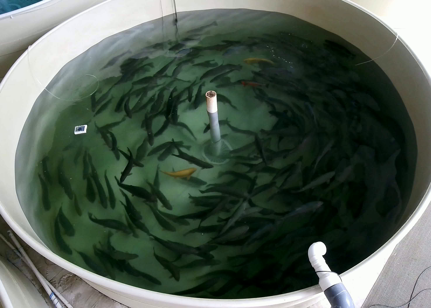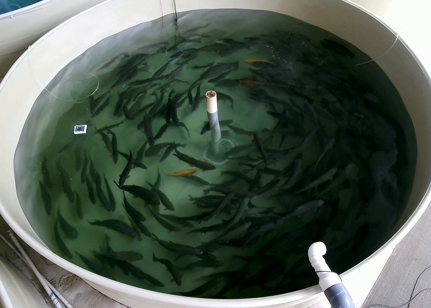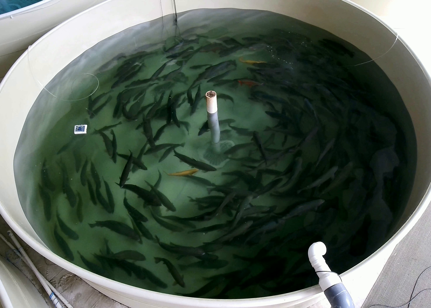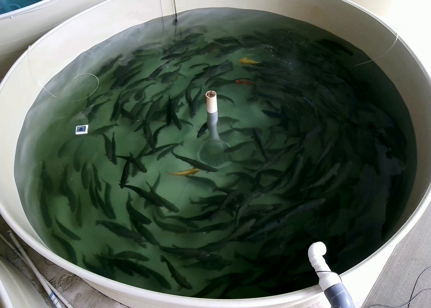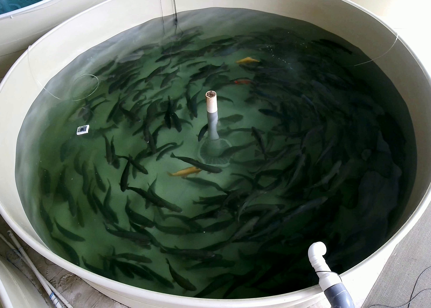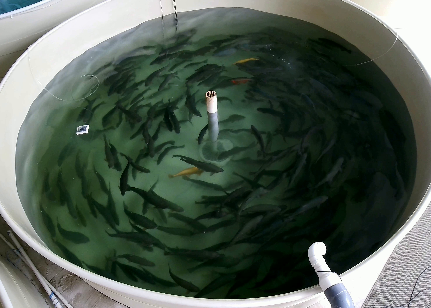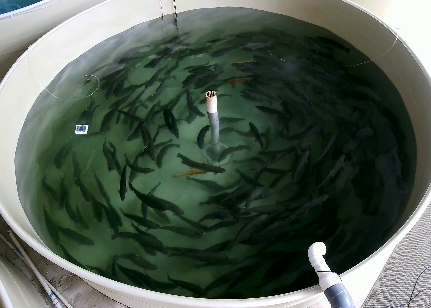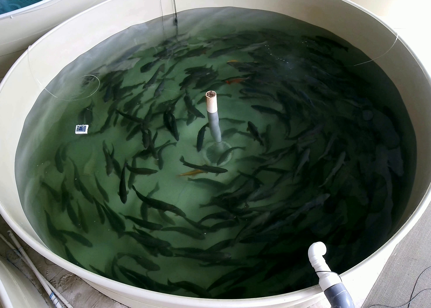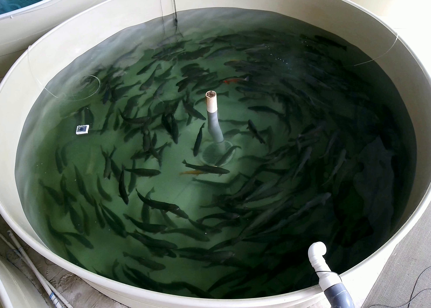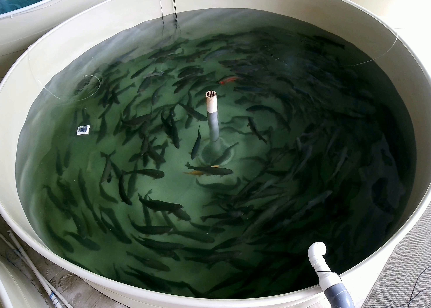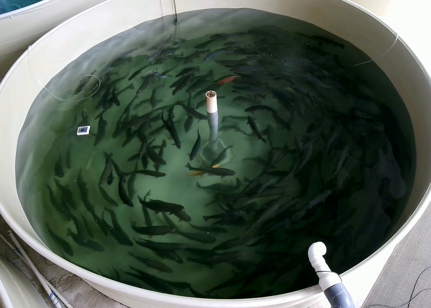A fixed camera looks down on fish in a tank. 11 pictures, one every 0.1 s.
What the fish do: Normal cruising.
